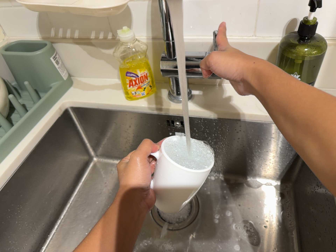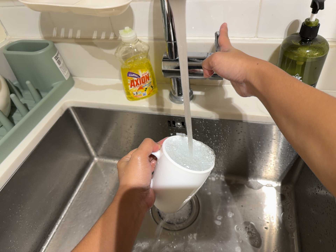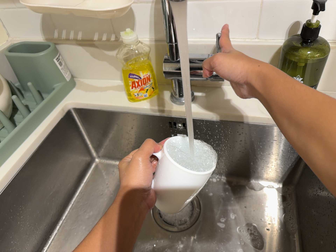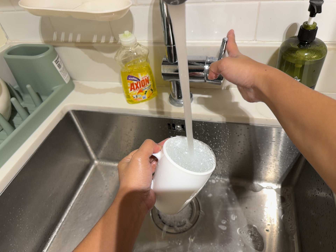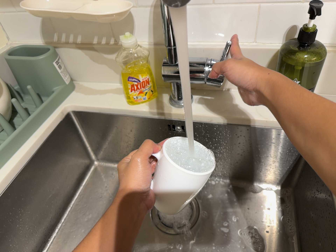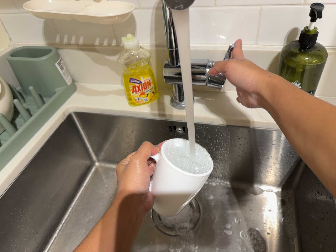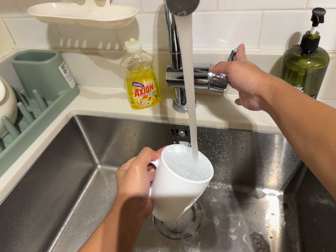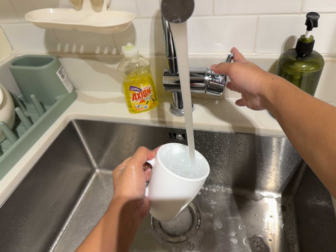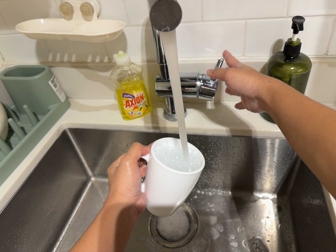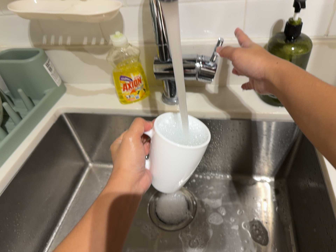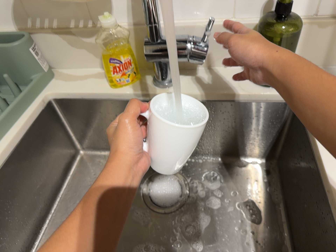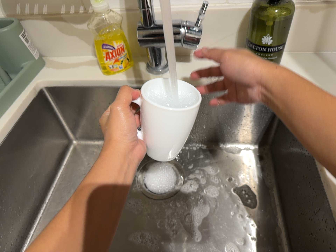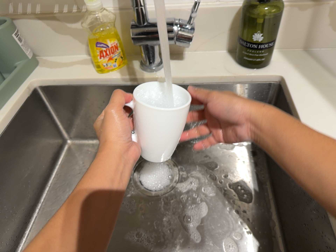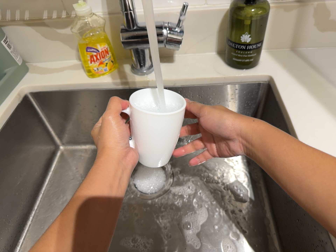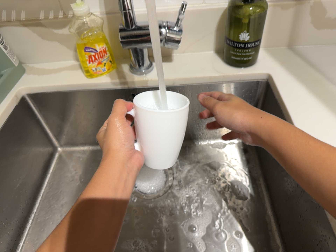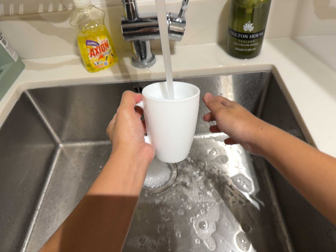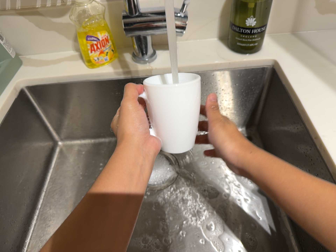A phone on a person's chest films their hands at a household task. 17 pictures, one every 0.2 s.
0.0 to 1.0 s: The camera keeps its place and its aim.
1.0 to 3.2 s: The camera pans to its right by about 10 degrees. It travels toward the bottom of its view and to its left, about 8 cm, so close, fixed things drift upward. It rolls about its line of sight by about 10 degrees, and the scene rotates counterclockwise.
The film runs backward here.
